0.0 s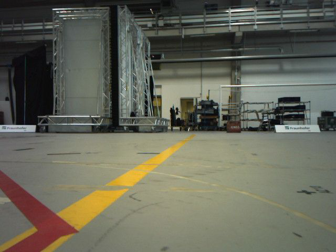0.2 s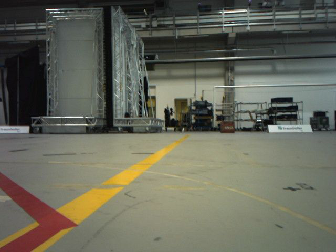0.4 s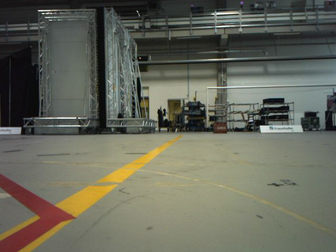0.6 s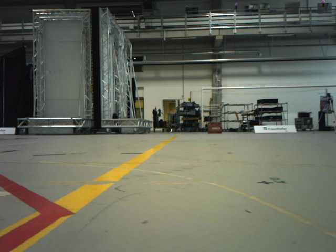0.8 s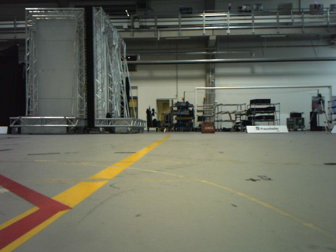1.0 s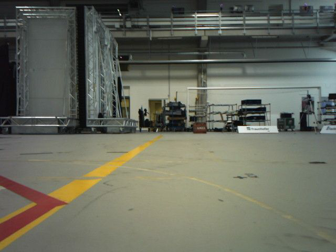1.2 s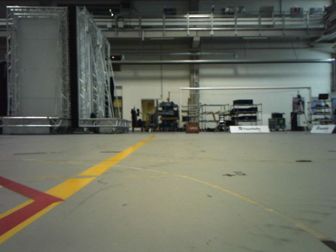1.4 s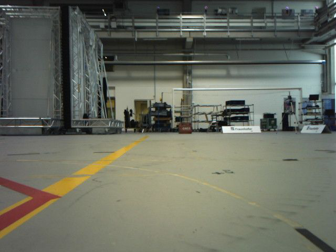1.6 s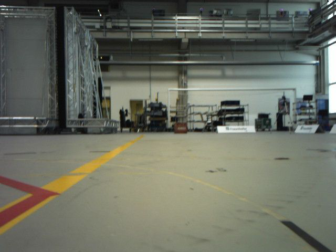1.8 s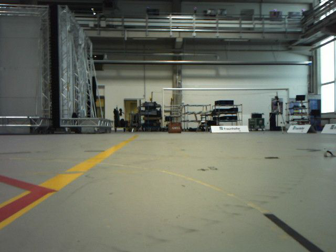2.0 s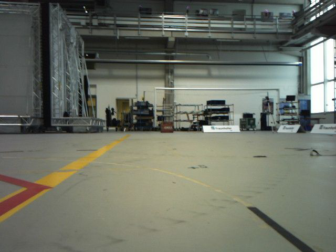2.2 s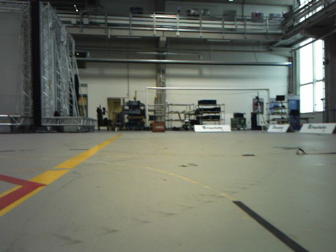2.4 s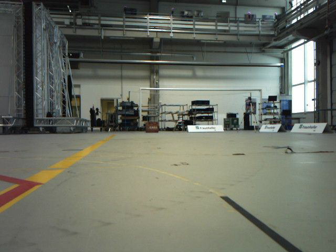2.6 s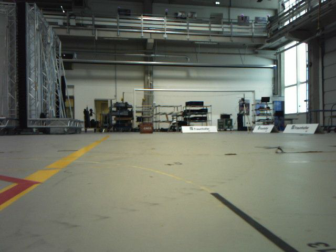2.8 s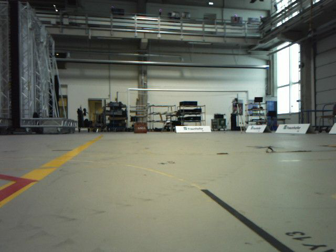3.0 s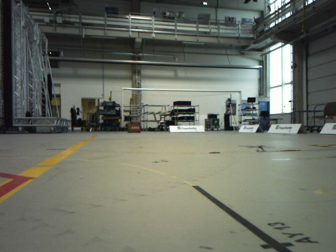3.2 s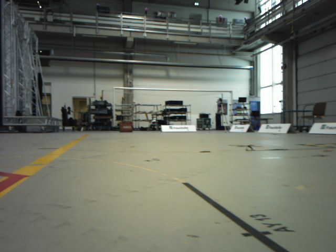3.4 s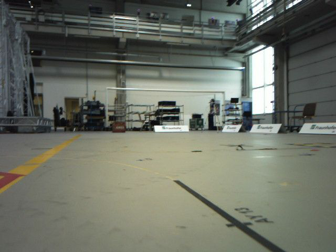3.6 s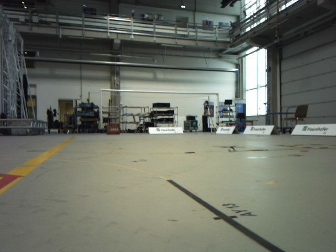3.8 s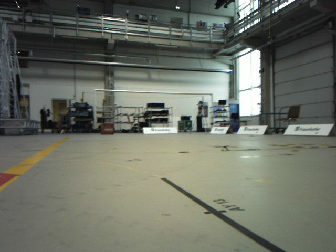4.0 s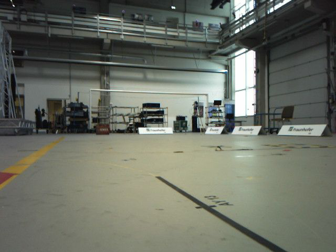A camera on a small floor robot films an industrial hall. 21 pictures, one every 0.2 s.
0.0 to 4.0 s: The scene slides to the left, as the camera pans about 25 degrees to its right. It travels backward, about 0.8 m, so what stands in front gets smaller.
The film runs backward here.
